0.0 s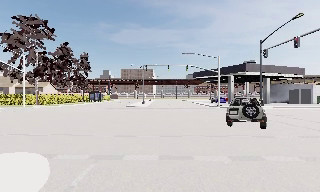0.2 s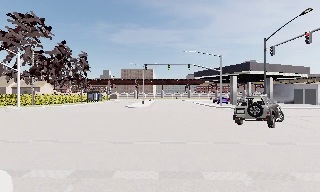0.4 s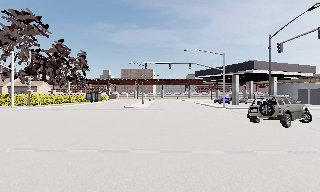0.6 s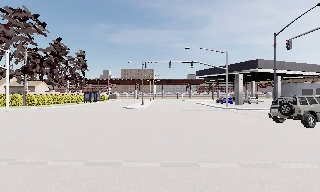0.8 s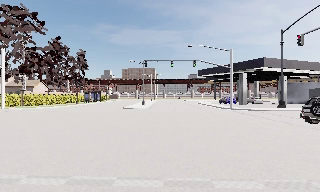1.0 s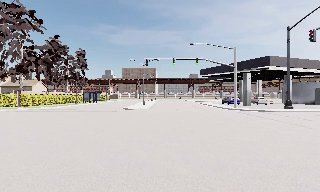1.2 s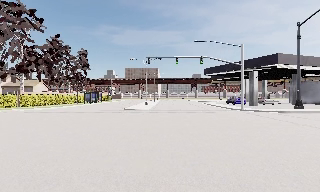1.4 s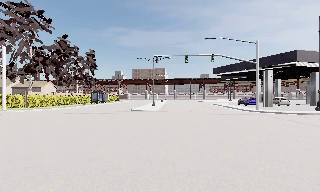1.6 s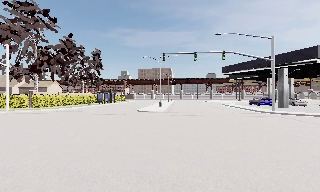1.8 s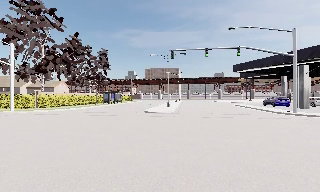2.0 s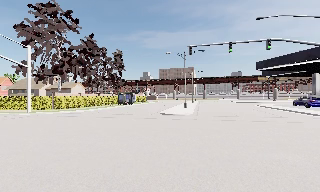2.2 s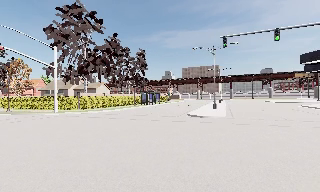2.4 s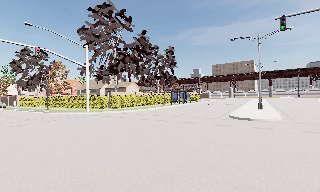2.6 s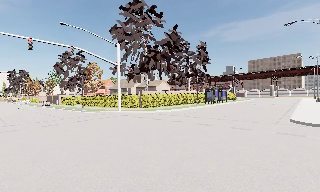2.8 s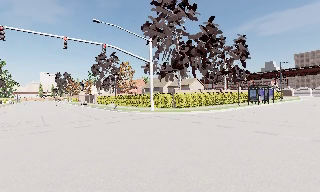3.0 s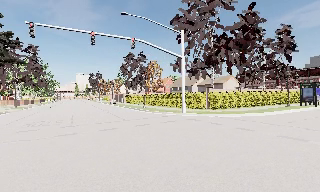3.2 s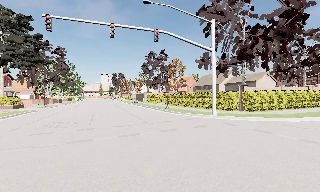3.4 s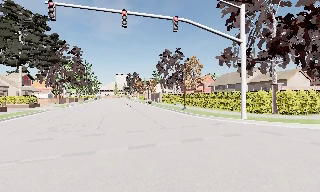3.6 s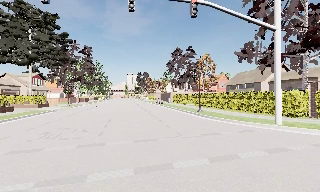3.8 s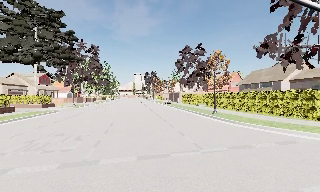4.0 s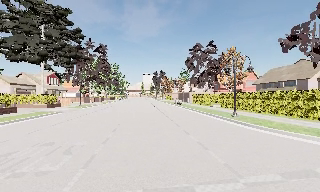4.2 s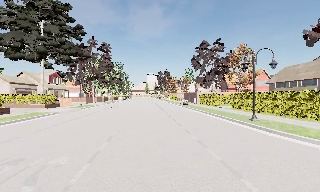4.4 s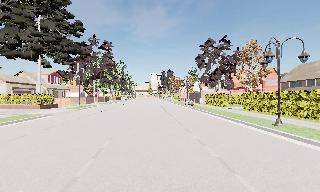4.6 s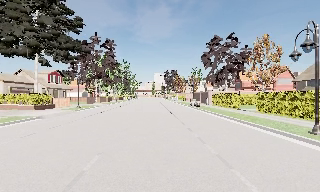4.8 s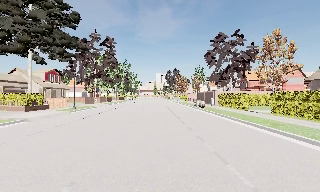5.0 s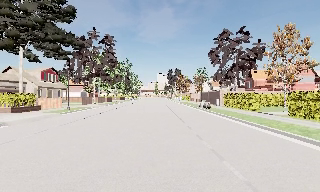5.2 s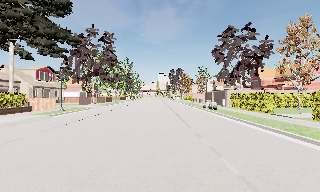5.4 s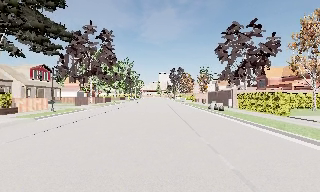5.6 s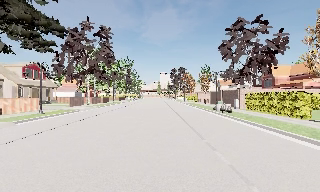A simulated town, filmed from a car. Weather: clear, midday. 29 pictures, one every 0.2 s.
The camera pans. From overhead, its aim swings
counterclockwise.
The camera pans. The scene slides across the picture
to the right.
0.0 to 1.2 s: The camera travels forward, about 6 m, so what stands in front looms larger.
1.2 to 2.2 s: The camera swings to its left by about 20 degrees, and the scene slides to the right. It travels forward, about 6 m, so what stands in front looms larger. It gains speed.
2.2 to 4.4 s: The camera swings to its left by about 65 degrees, and the scene slides to the right. It travels forward, about 19 m.
4.4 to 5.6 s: The camera travels forward, about 10 m, so what stands in front looms larger.
The film runs forward here.
